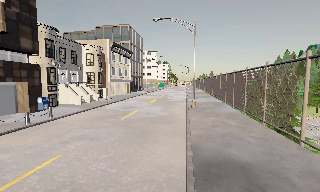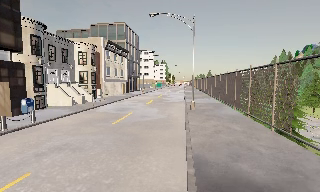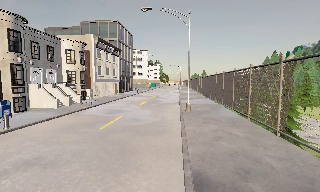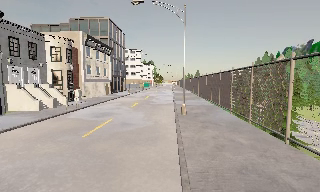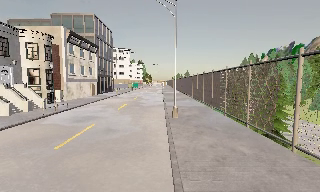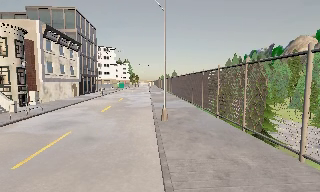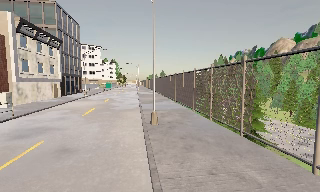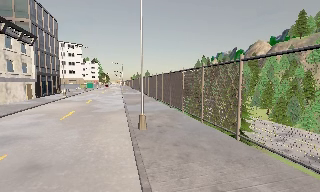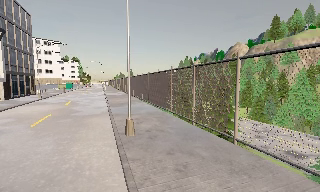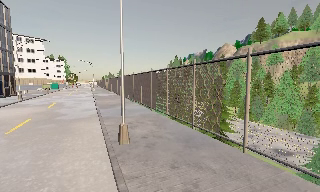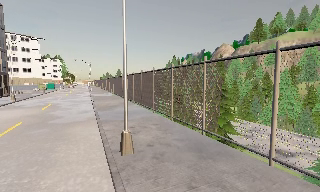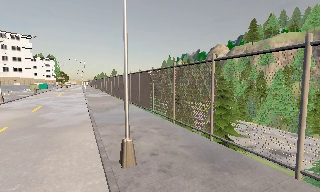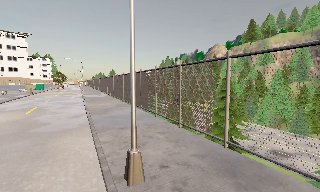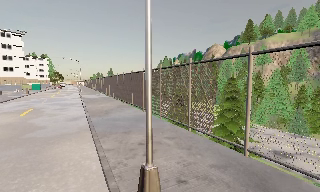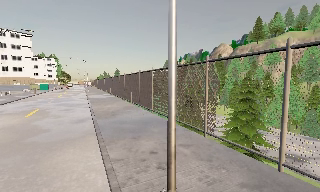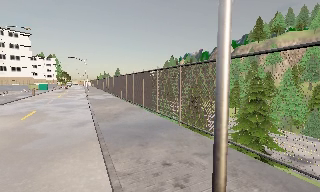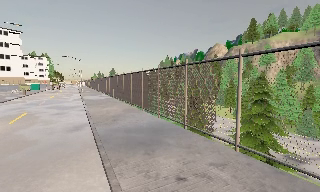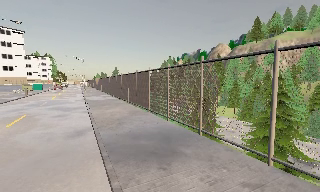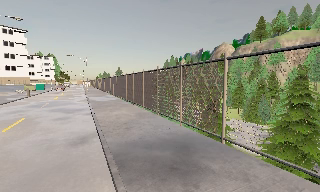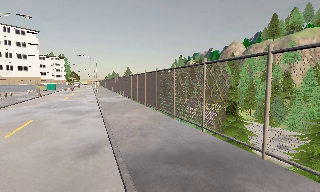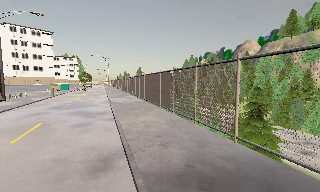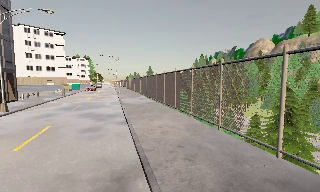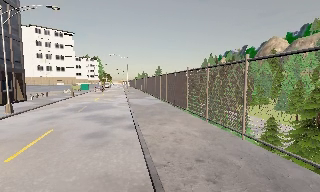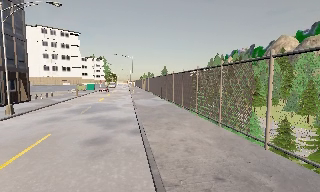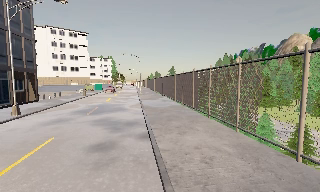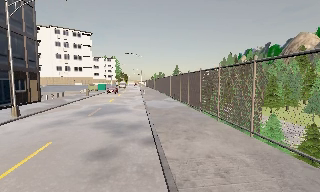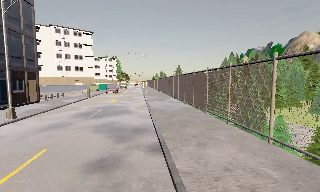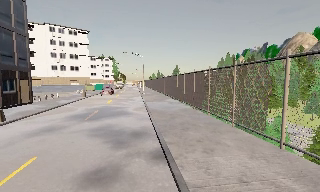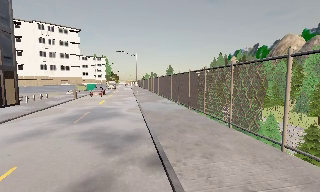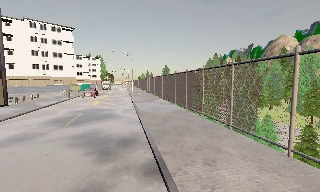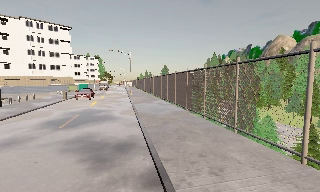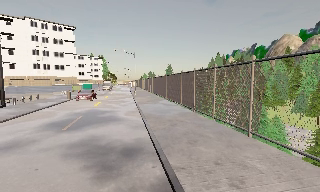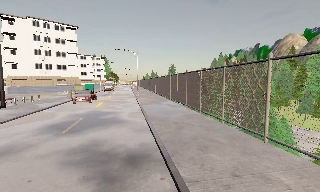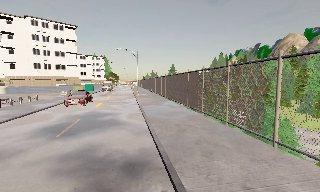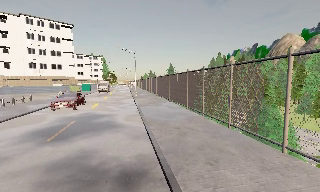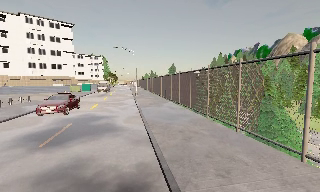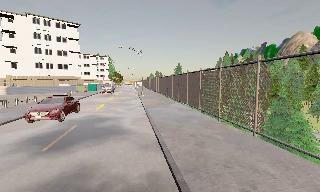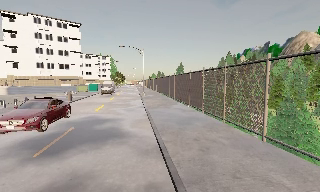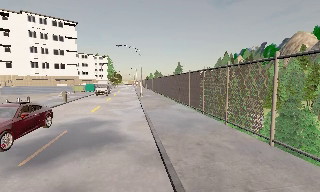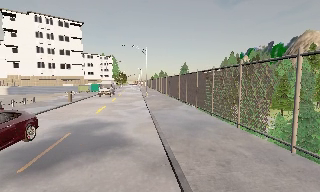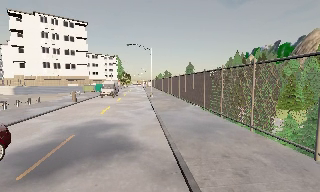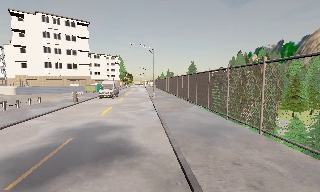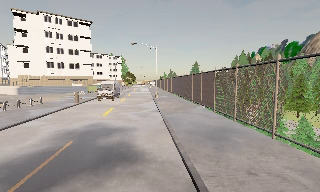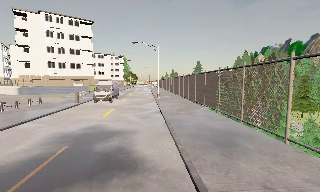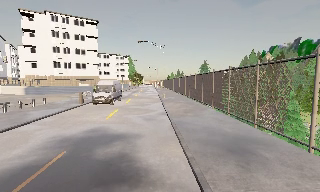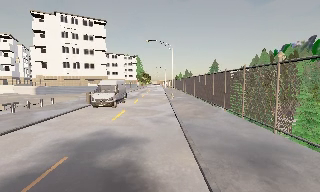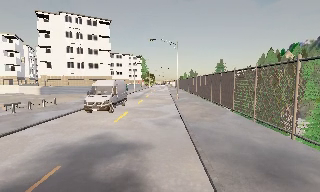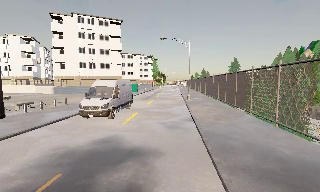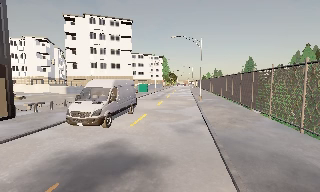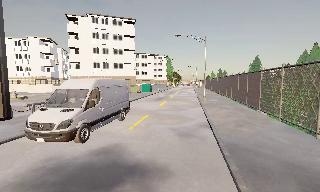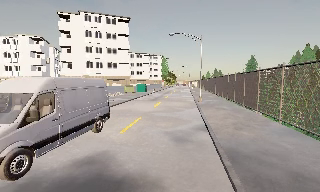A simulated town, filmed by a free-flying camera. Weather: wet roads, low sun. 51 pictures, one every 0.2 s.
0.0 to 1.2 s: The camera pans to its right, which is clockwise from overhead, by about 20 degrees. It travels forward, about 6 m, so what stands in front looms larger.
1.2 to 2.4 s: The camera pans to its right, which is clockwise from overhead, by about 20 degrees. It travels forward and to its left, about 5 m, so what stands in front looms larger.
2.4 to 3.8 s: The camera travels forward and to its left, about 6 m, so what stands in front looms larger.
3.8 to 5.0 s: The camera swings to its left by about 15 degrees, and the scene slides to the right. It travels forward, about 5 m, so what stands in front looms larger. It loses speed.
5.0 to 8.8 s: The camera travels forward, about 9 m, so what stands in front looms larger.
8.8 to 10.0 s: The camera pans to its left, which is counterclockwise from overhead, by about 10 degrees. It travels forward, about 3.5 m, so what stands in front looms larger.
The film runs forward here.
